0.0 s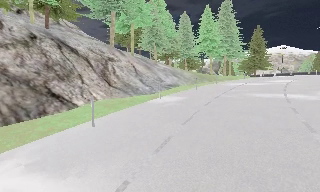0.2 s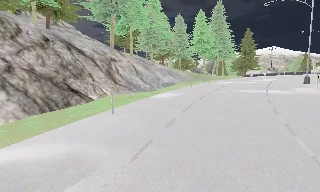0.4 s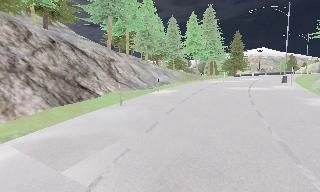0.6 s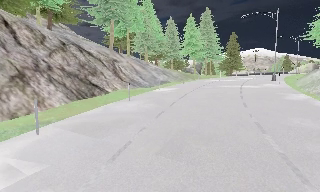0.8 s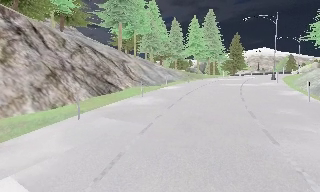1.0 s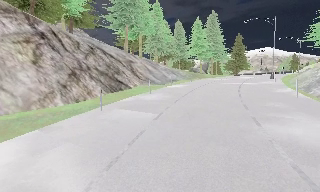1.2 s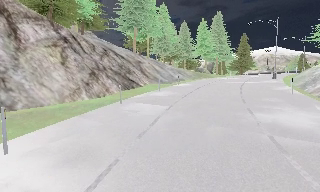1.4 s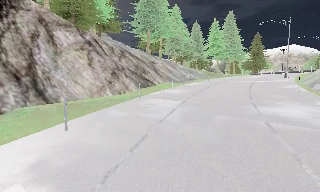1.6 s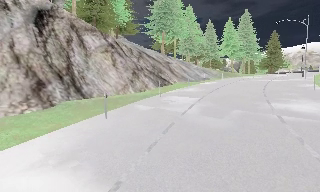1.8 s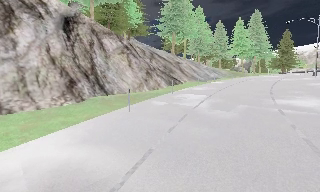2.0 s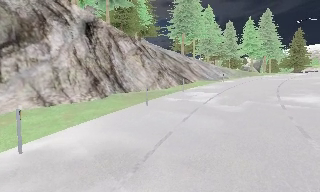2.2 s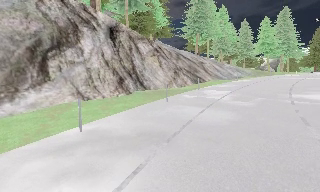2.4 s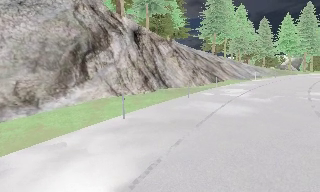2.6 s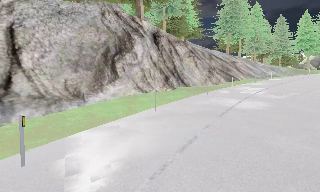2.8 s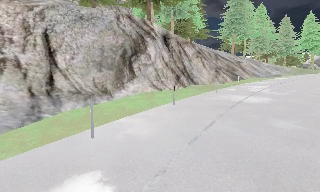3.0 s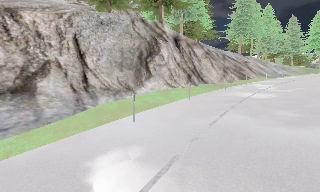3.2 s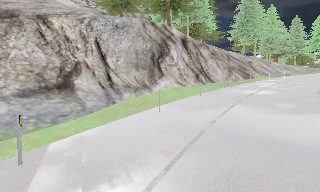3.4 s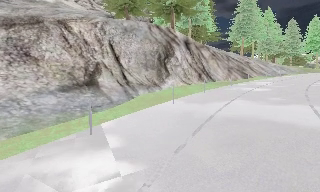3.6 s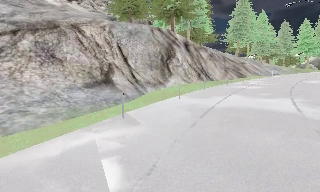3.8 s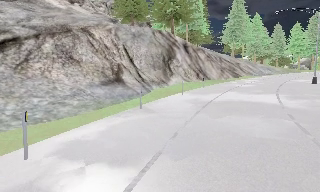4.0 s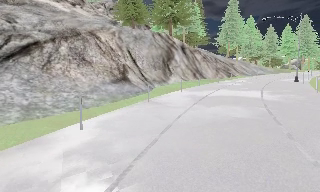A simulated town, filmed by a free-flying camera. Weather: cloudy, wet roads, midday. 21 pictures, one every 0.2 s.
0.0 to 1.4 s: The camera travels backward, about 10 m, so what stands in front gets smaller.
1.4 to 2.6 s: The camera swings to its left by about 25 degrees, and the scene slides to the right. It travels backward and to its left, about 7 m, so what stands in front gets smaller.
2.6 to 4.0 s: The camera travels backward and to its left, about 12 m, so what stands in front gets smaller.
The film runs backward here.
